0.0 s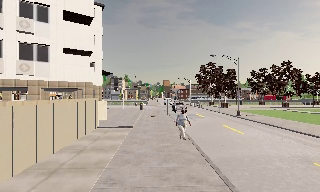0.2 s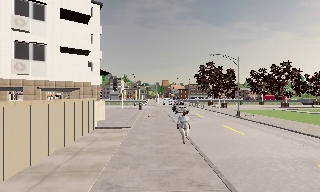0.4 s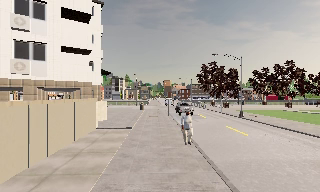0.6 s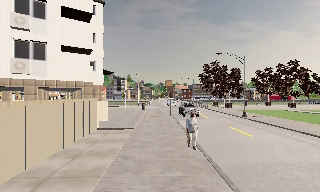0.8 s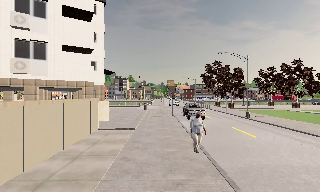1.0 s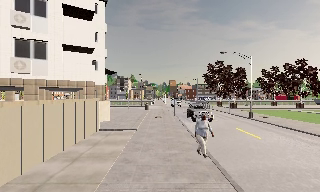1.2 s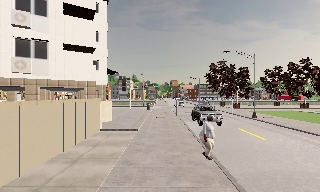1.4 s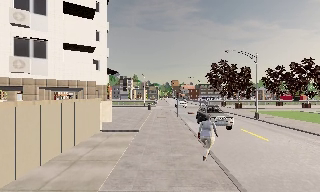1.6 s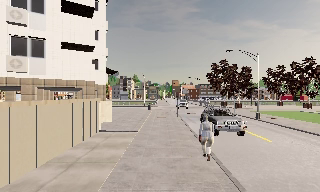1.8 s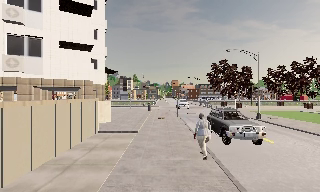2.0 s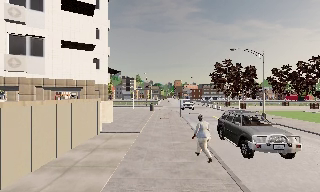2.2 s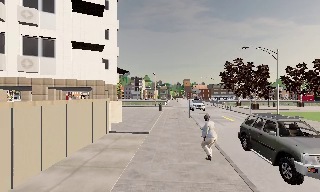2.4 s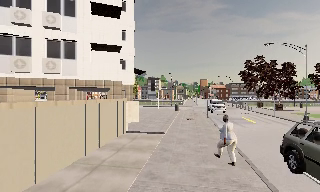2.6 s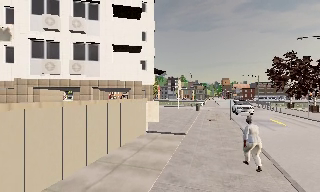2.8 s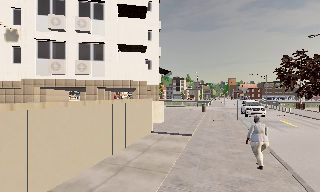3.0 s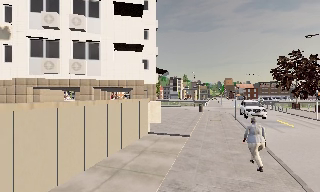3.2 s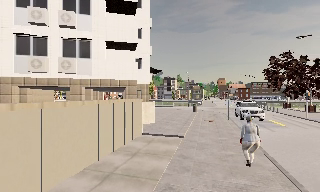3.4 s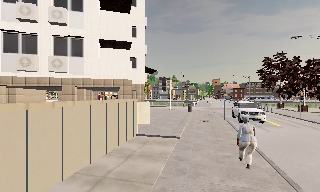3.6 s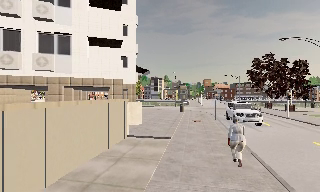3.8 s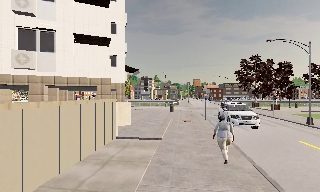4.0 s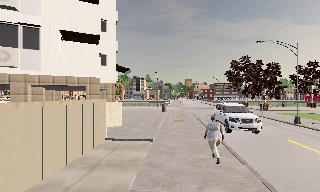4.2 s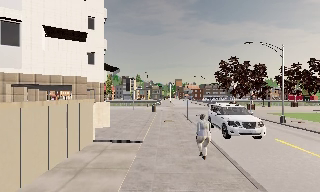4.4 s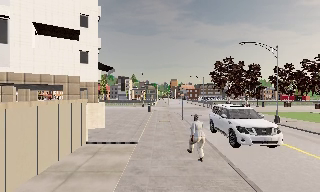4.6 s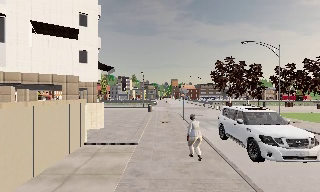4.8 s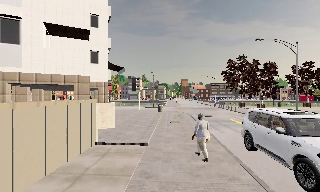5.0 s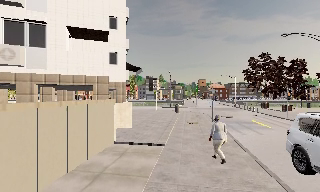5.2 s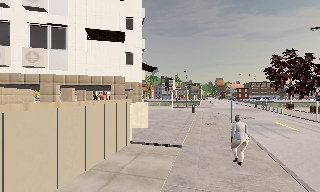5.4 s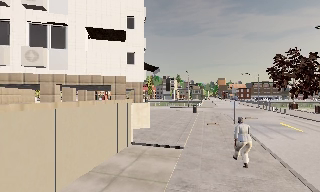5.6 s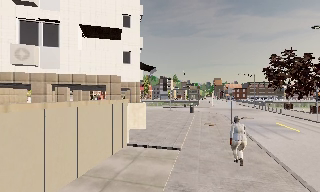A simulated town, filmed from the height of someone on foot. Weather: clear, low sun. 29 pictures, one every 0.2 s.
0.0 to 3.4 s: The scene slides to the right, as the camera pans about 15 degrees to its left. It travels forward, about 3.5 m, so what stands in front looms larger.
3.4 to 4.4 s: The camera swings to its right by about 15 degrees, and the scene slides to the left. It travels forward, about 1 m, so what stands in front looms larger.
4.4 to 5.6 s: The scene slides to the right, as the camera pans about 15 degrees to its left. It travels forward, about 1 m, so what stands in front looms larger.
The film runs forward here.
